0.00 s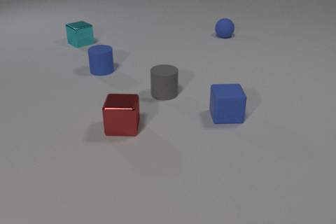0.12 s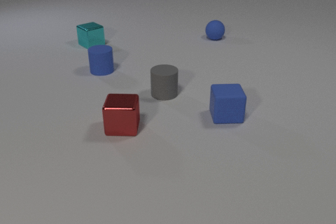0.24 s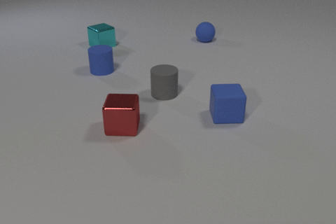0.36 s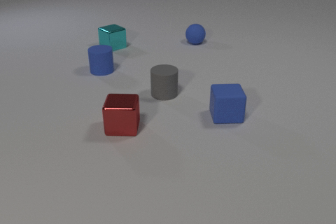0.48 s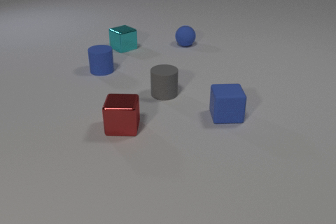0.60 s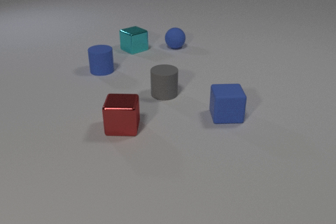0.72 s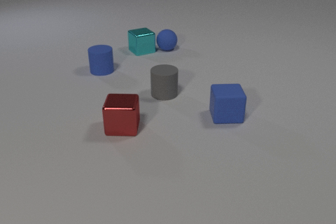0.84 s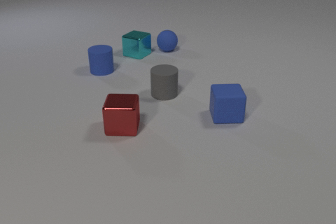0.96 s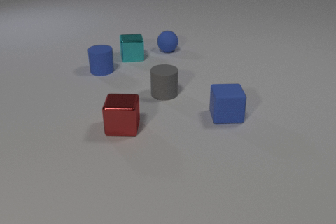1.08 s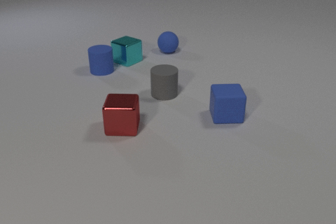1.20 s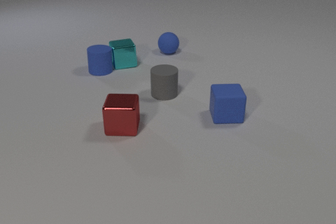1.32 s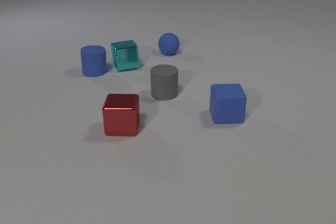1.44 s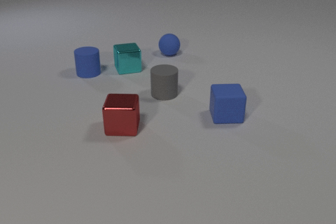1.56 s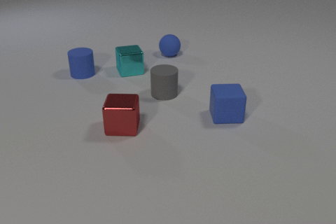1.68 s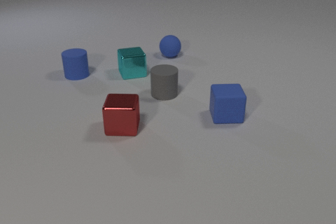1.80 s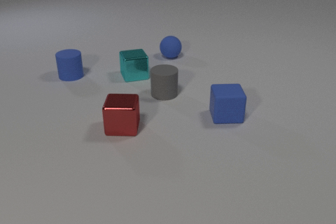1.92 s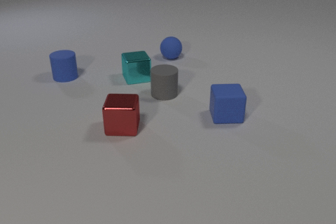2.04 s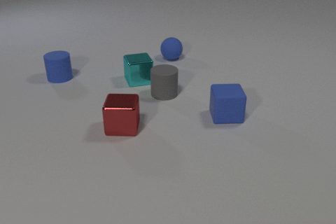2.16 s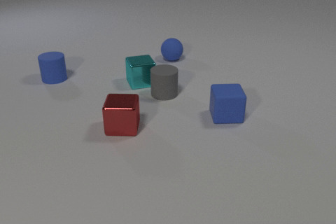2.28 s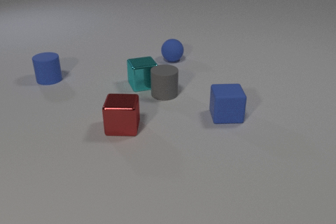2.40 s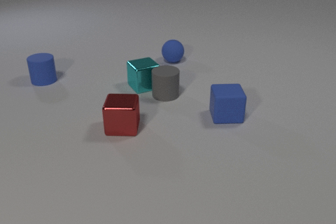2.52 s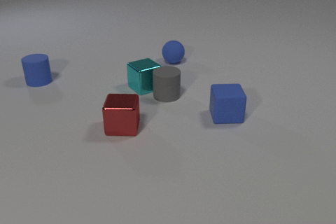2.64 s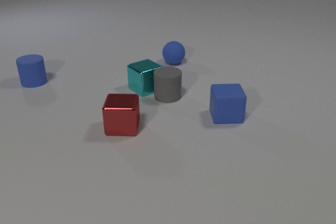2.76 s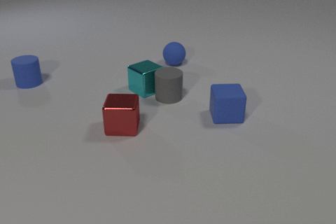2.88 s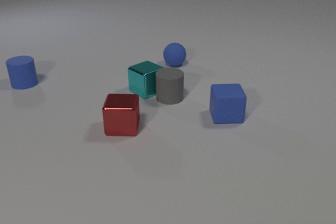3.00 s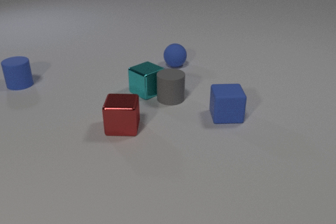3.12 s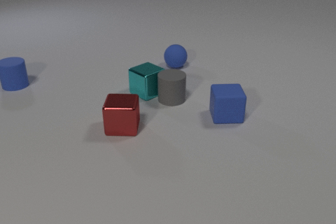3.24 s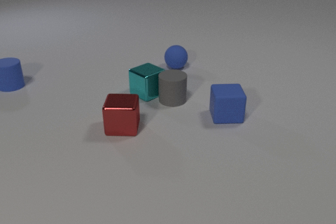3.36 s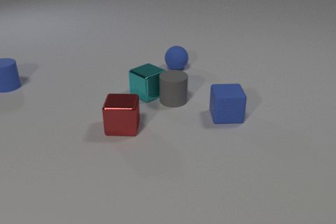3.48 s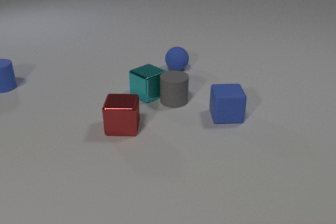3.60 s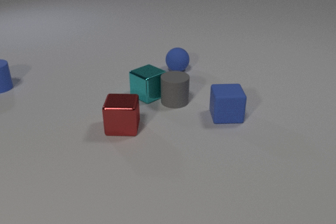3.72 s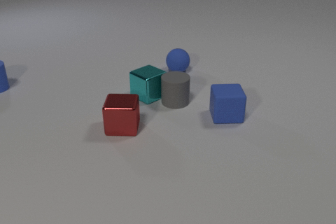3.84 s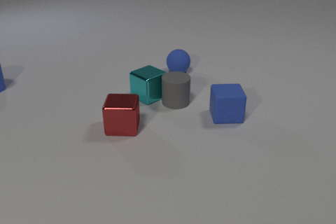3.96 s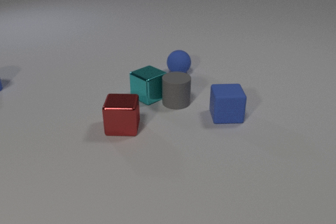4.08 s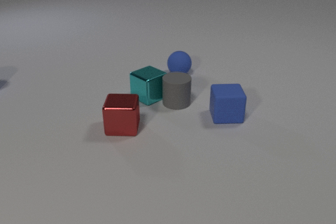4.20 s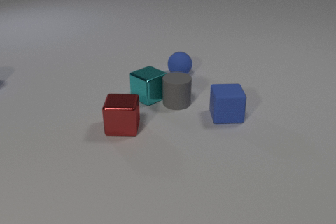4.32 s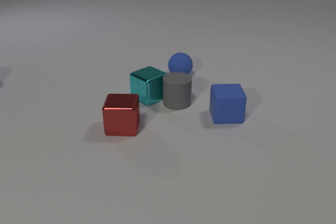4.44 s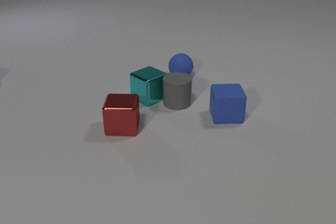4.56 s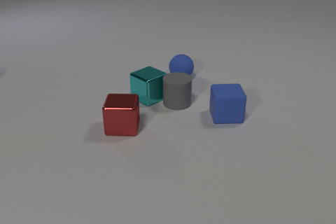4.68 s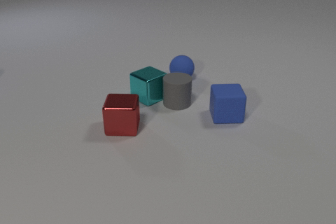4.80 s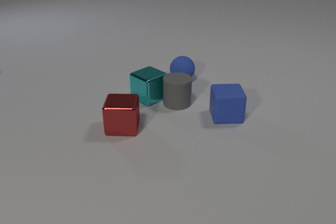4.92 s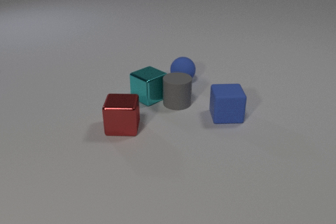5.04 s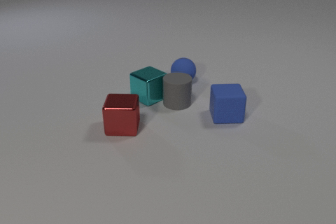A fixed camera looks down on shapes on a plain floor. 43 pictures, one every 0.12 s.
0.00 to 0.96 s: The blue rubber sphere rolls to the left and toward the camera. The cyan metal cube slides to the right and toward the camera. The blue rubber sphere and the cyan metal cube collide.
0.96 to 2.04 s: The blue rubber sphere rolls toward the camera. The cyan metal cube slides toward the camera. The blue rubber cylinder slides to the left. The cyan metal cube and the blue rubber cylinder collide.
2.04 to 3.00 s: The blue rubber sphere rolls toward the camera. The cyan metal cube slides toward the camera. The blue rubber cylinder slides to the left. The gray rubber cylinder slides toward the camera and to the right. The cyan metal cube and the gray rubber cylinder collide.
3.00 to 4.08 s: The blue rubber sphere rolls toward the camera. The cyan metal cube slides toward the camera. The blue rubber cylinder slides to the left, leaves at the left edge. The gray rubber cylinder slides toward the camera and to the right.
4.08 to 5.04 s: The blue rubber sphere rolls toward the camera.
What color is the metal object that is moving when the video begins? cyan.
Are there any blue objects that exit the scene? yes.
What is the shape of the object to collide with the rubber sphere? cube.
